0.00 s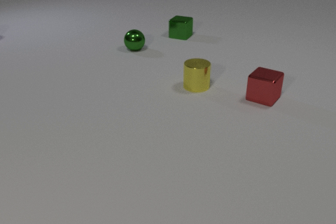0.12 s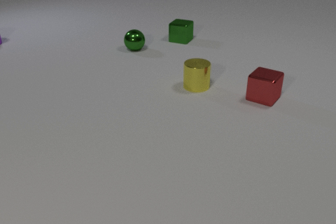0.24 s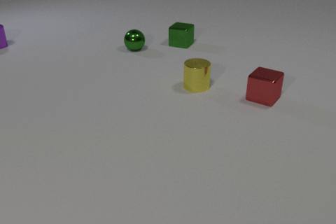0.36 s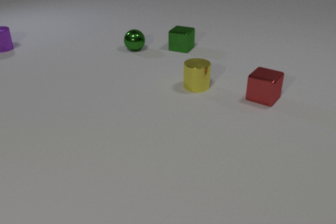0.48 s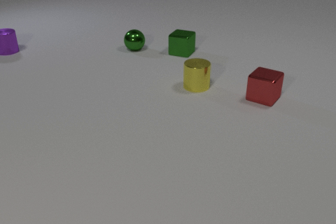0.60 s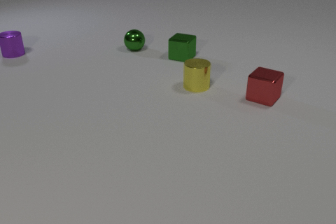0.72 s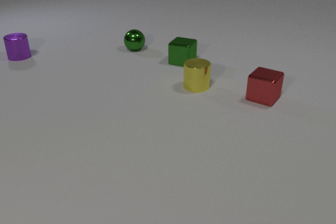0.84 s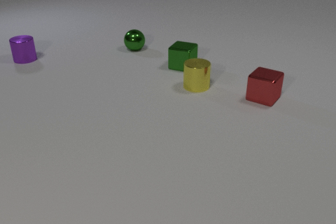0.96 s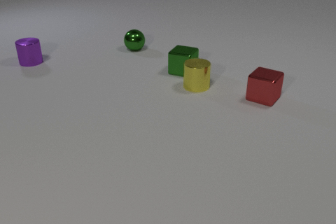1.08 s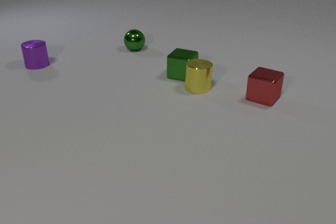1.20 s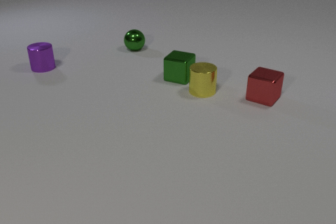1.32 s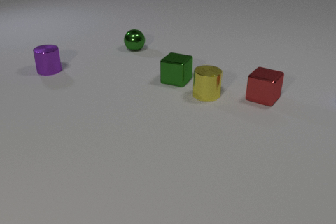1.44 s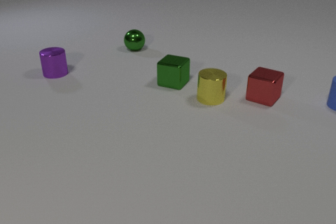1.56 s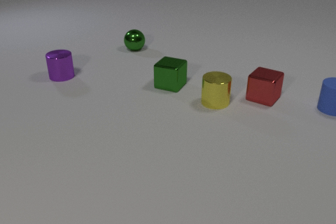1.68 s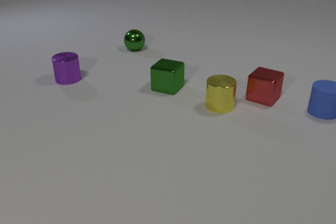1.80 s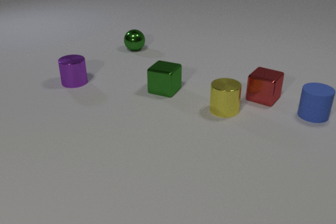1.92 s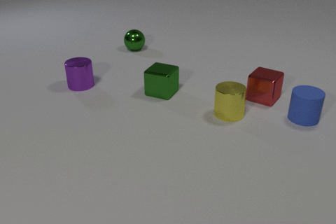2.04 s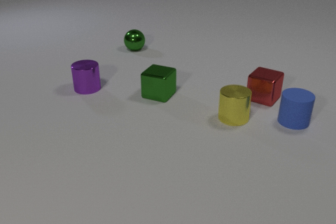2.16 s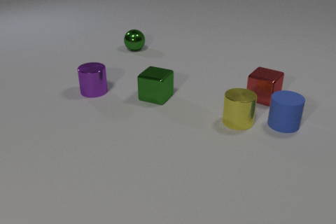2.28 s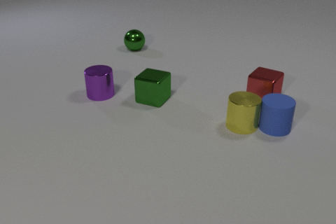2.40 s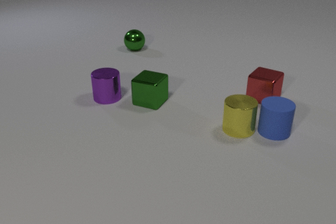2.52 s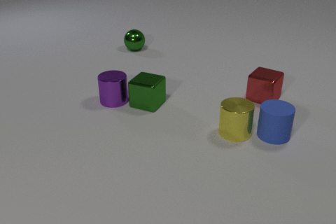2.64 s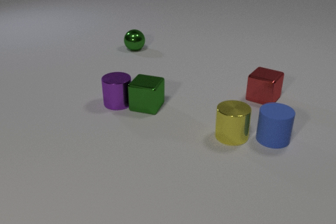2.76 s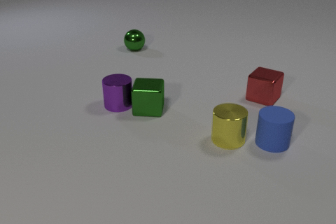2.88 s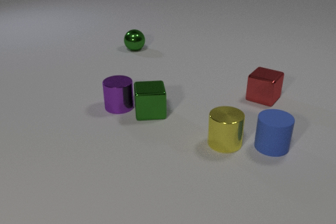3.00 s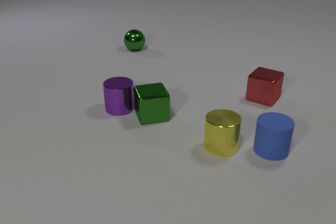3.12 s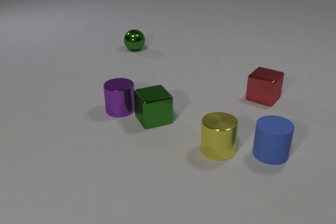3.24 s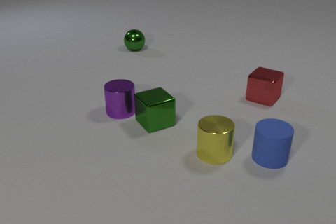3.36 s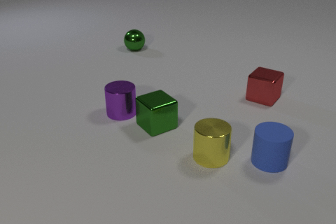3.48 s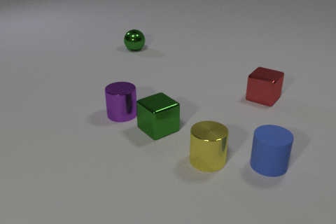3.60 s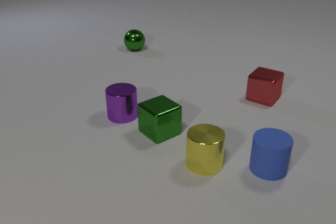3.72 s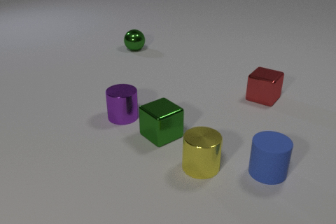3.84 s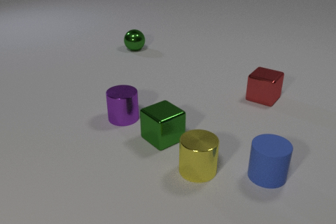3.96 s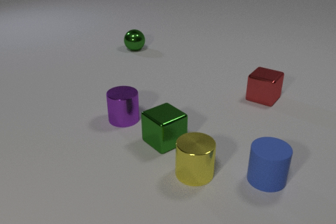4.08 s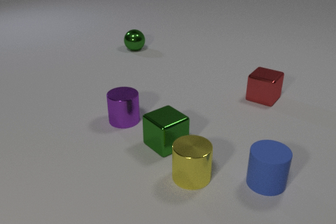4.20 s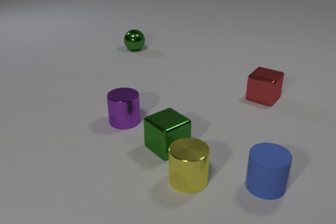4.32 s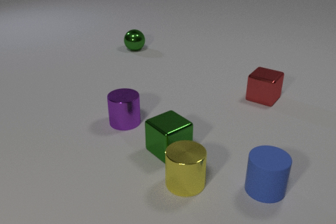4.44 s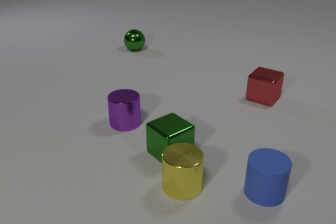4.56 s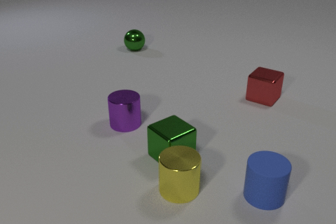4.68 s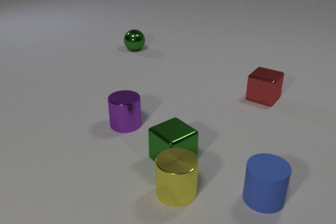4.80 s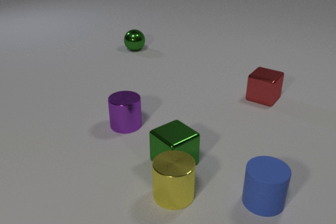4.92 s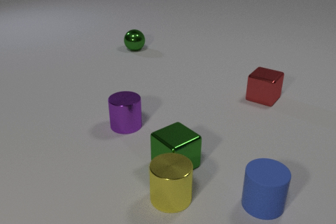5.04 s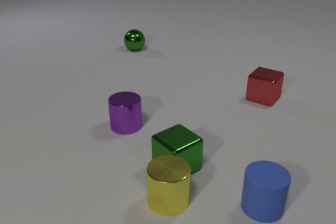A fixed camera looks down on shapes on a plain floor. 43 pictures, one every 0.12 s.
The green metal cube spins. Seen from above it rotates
counterclockwise.
The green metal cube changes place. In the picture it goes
toward the camera.
0.00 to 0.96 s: The green metal cube slides toward the camera. The purple metal cylinder comes in at the left edge, slides toward the camera and to the right.
0.96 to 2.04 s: The green metal cube slides toward the camera and to the left. The yellow metal cylinder slides toward the camera and to the right. The purple metal cylinder slides toward the camera and to the right. The blue rubber cylinder comes in at the right edge, slides toward the camera and to the left. The green metal cube and the yellow metal cylinder collide.
2.04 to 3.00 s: The green metal cube slides toward the camera, spins so that its near face slides to the right, counterclockwise seen from above. The yellow metal cylinder slides toward the camera. The purple metal cylinder slides toward the camera and to the right. The blue rubber cylinder slides toward the camera. The yellow metal cylinder and the blue rubber cylinder collide. The green metal cube and the purple metal cylinder collide.
3.00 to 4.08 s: The green metal cube slides toward the camera, spins so that its near face slides to the right, counterclockwise seen from above. The yellow metal cylinder slides toward the camera and to the left. The purple metal cylinder slides toward the camera. The blue rubber cylinder slides toward the camera.
4.08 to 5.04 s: The green metal cube slides toward the camera. The yellow metal cylinder slides toward the camera and to the left. The purple metal cylinder slides toward the camera. The blue rubber cylinder slides toward the camera.
Are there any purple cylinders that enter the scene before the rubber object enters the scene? yes.
How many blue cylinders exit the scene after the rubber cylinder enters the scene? 0.
Are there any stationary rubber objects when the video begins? no.
